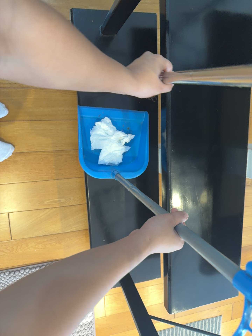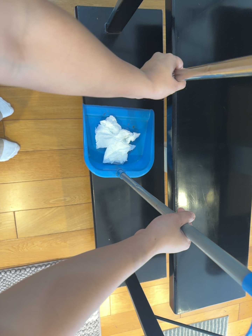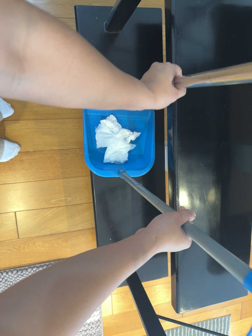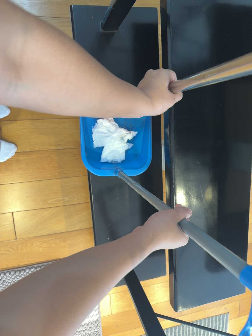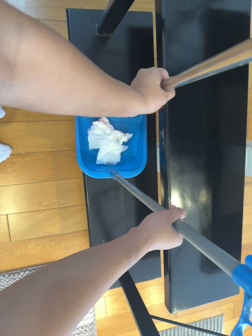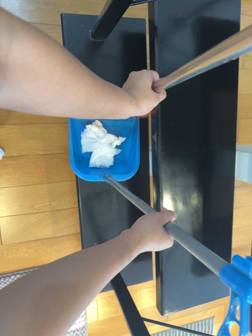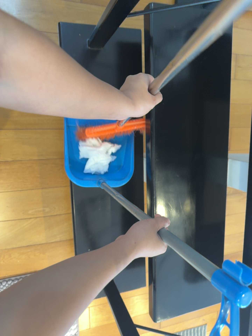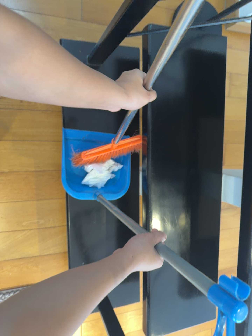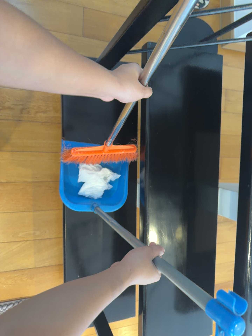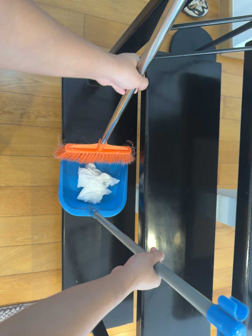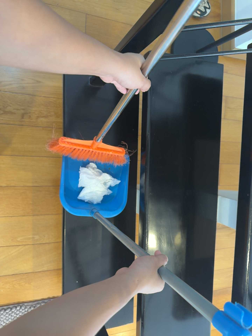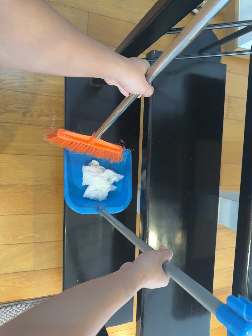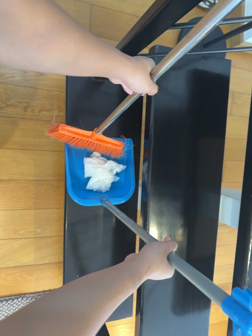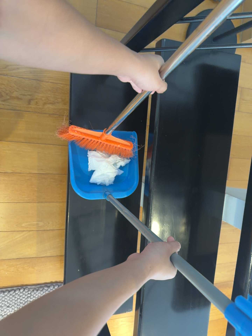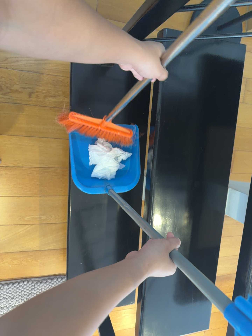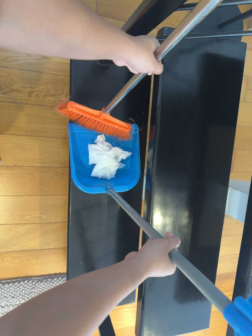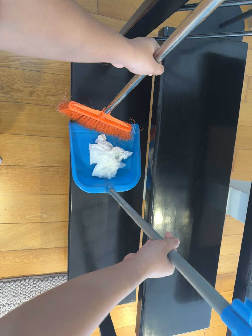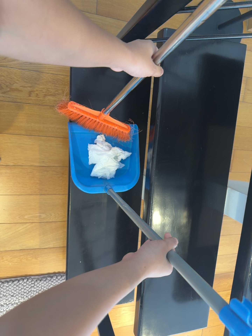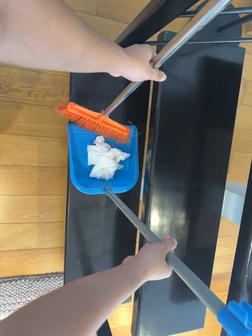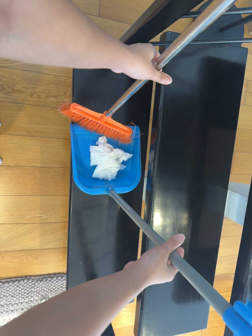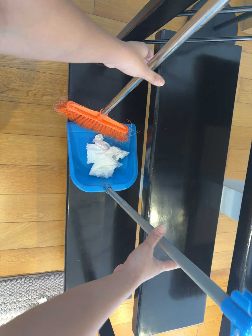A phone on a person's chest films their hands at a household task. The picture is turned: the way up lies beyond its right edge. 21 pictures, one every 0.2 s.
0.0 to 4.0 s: The camera travels toward the top of its view, about 7 cm, so close, fixed things drift downward.
The film runs forward here.
